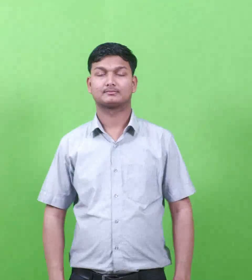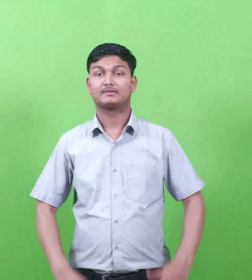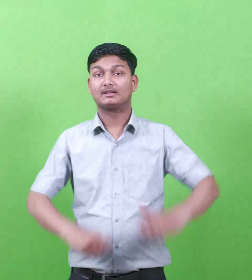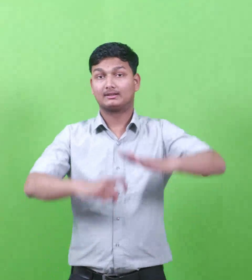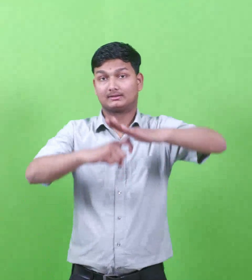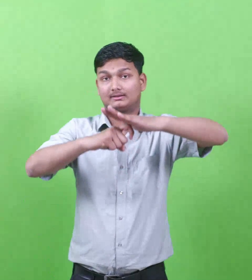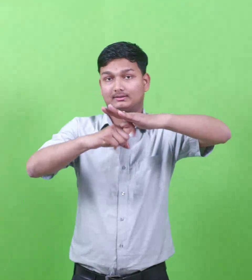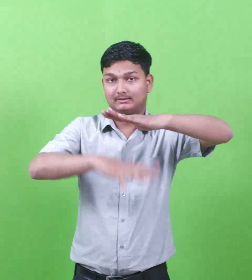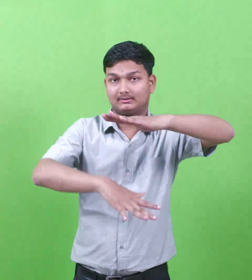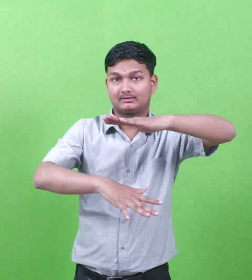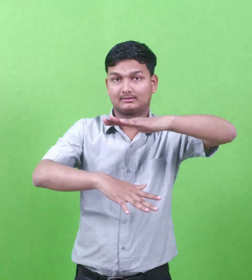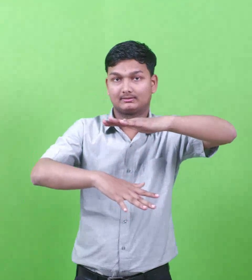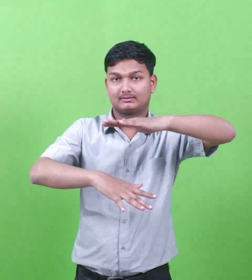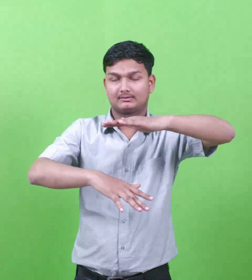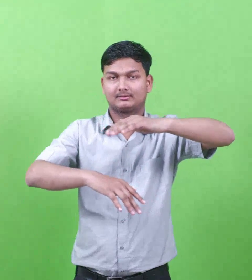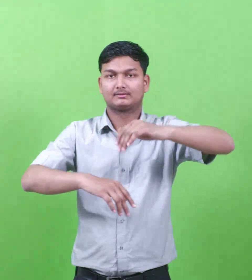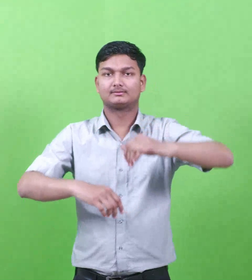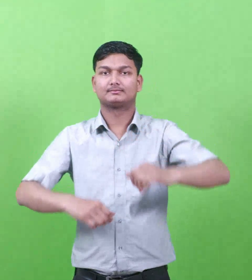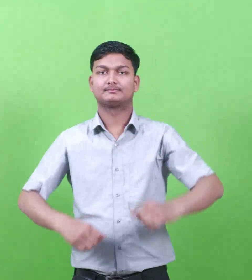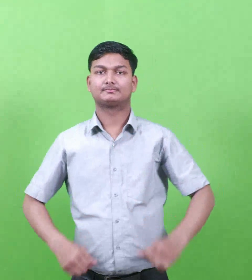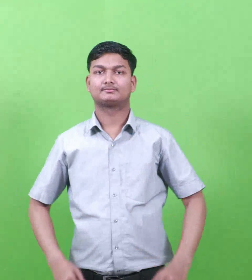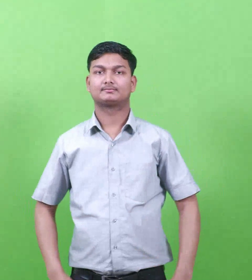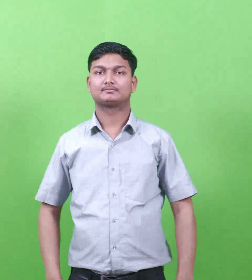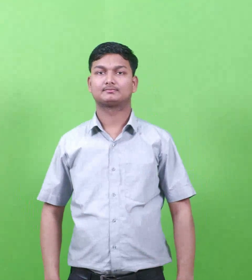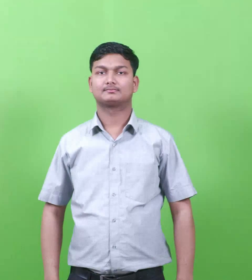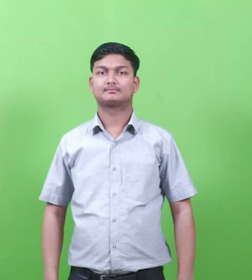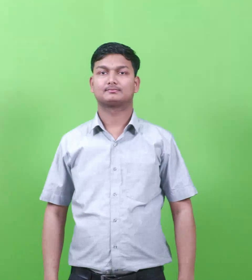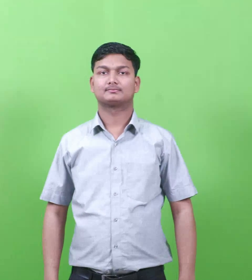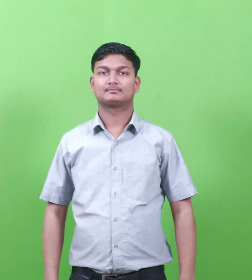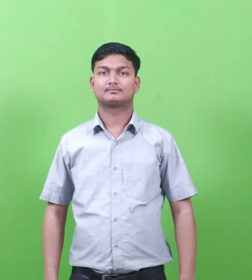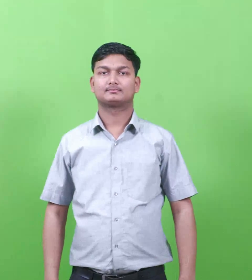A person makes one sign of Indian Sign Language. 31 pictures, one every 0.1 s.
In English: rebekah
